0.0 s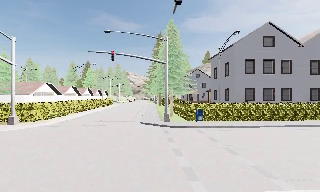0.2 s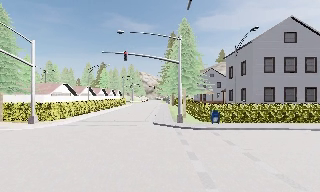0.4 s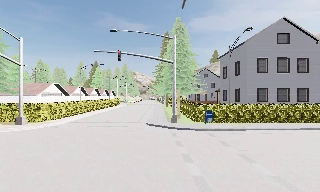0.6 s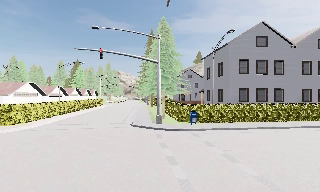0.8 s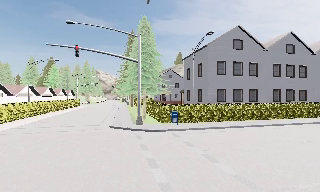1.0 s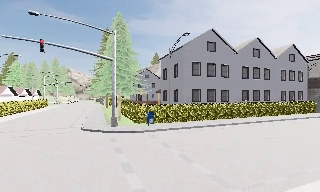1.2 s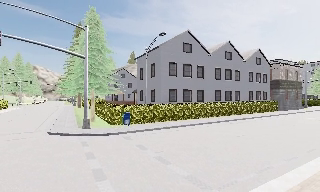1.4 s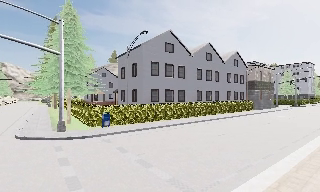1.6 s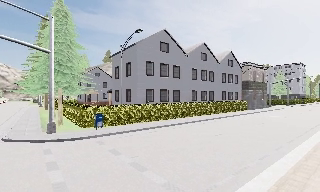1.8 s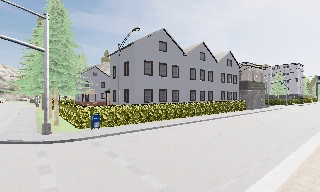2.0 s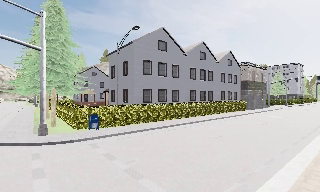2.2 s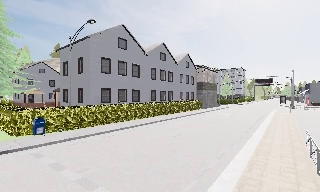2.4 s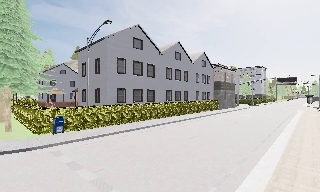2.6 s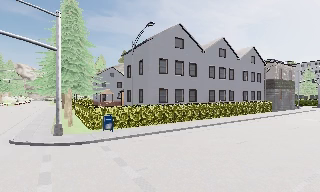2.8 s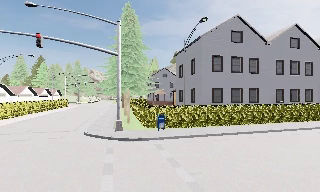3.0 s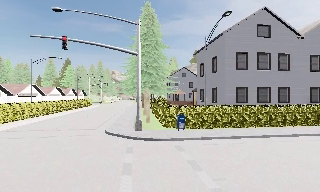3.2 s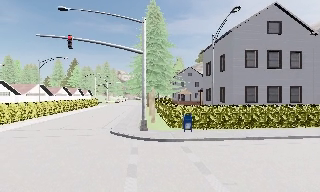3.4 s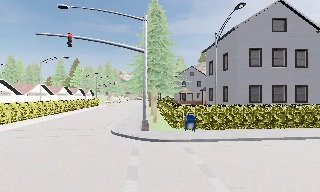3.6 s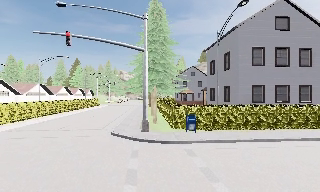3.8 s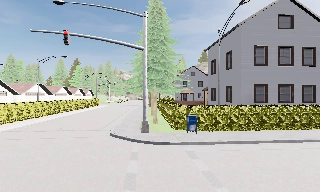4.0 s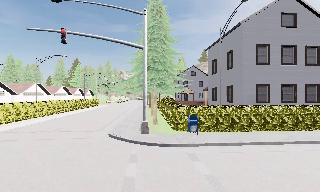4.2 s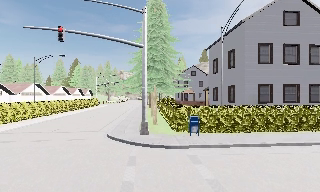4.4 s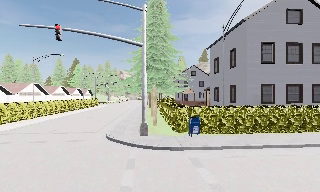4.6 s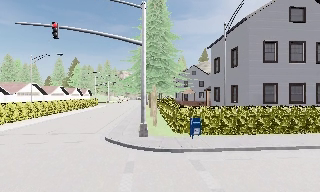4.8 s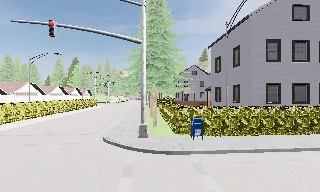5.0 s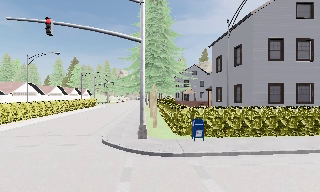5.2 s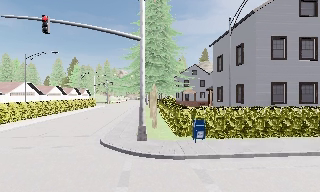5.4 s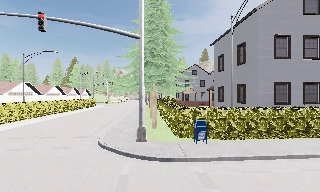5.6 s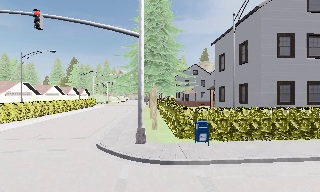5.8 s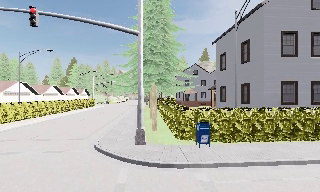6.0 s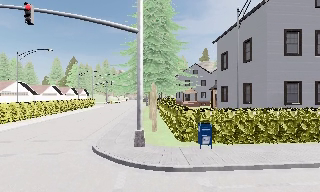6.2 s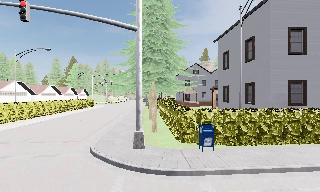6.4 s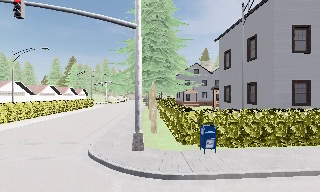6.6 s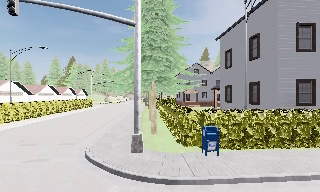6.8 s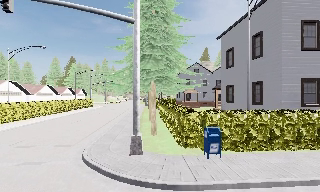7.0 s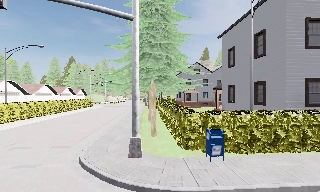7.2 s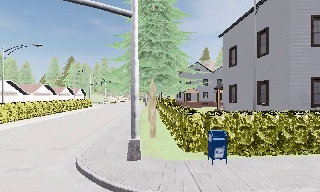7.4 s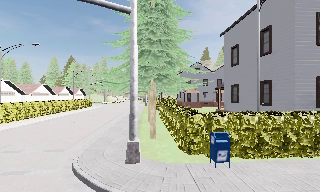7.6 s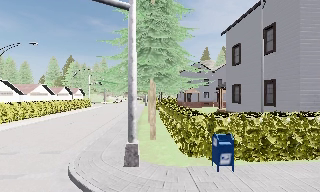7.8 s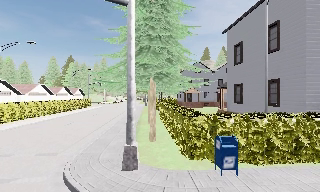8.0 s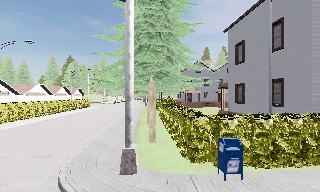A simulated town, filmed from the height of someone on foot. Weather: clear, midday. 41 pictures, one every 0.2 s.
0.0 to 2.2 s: The scene slides to the left, as the camera pans about 50 degrees to its right. It travels forward, about 3 m.
2.2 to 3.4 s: The scene slides to the right, as the camera pans about 50 degrees to its left. It travels forward, about 1.5 m.
3.4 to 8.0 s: The camera travels forward, about 6 m, so what stands in front looms larger.
The film runs forward here.
